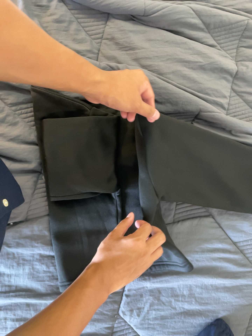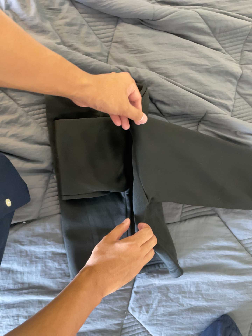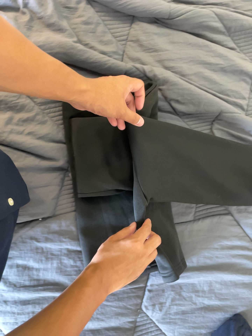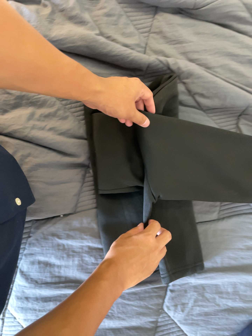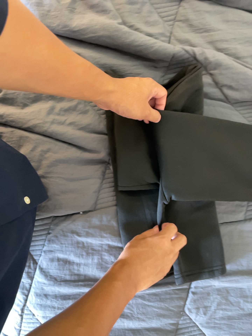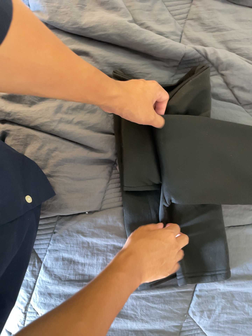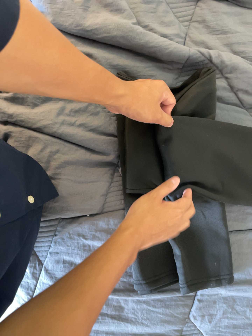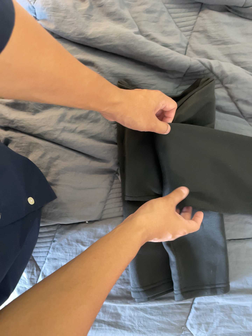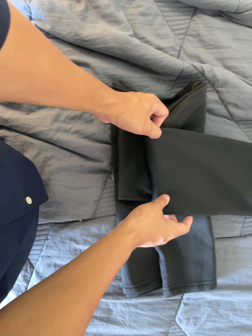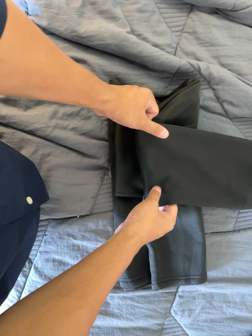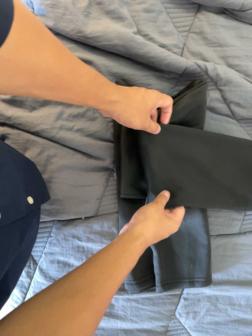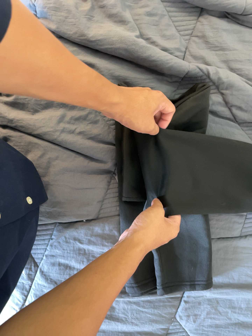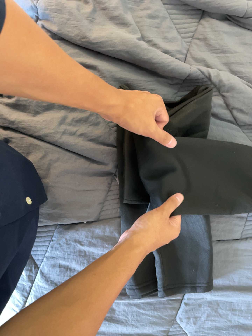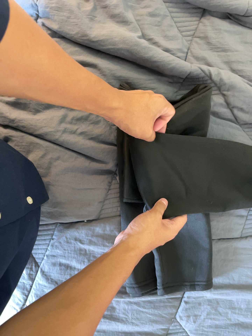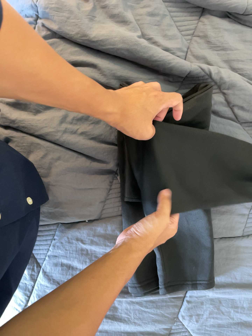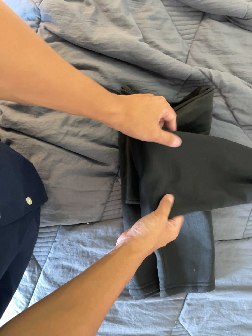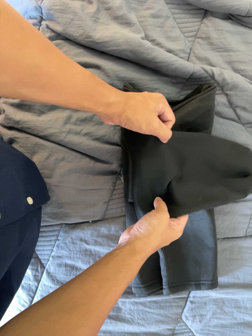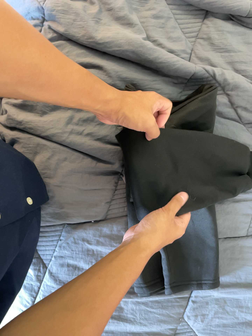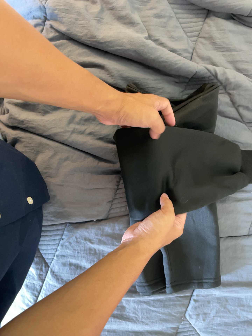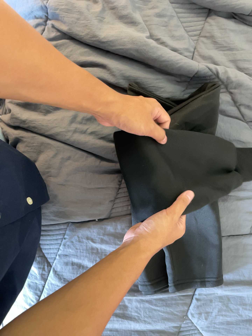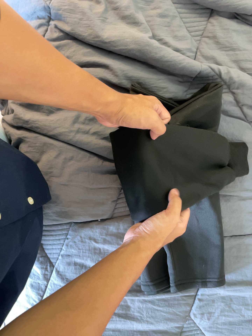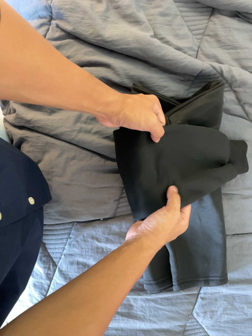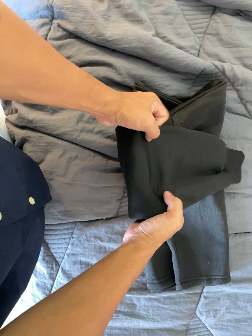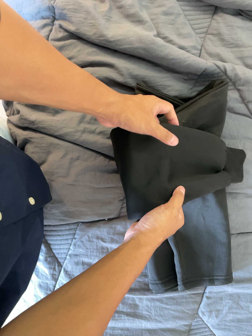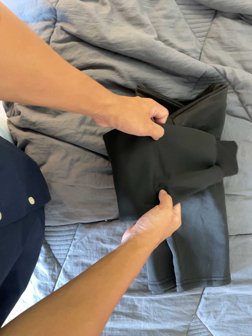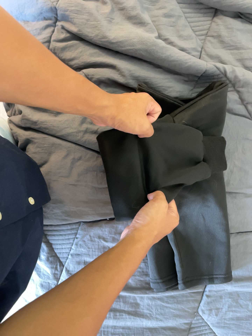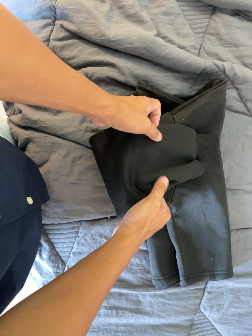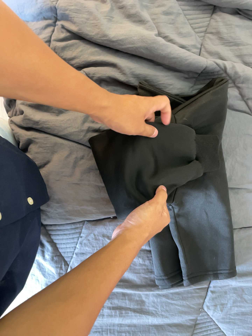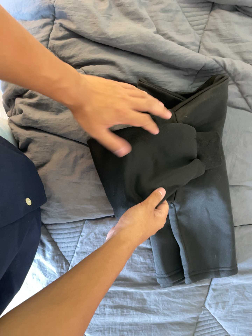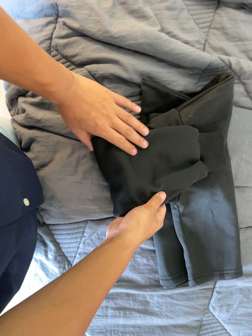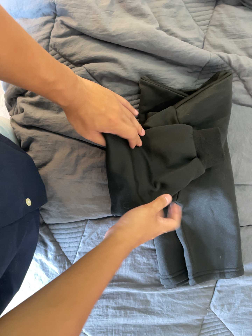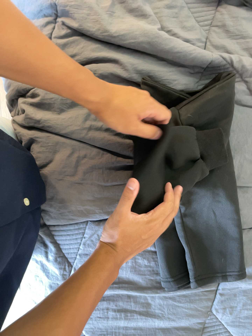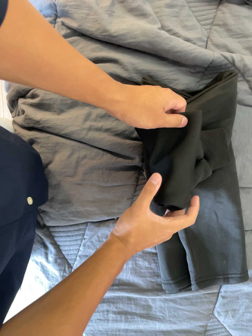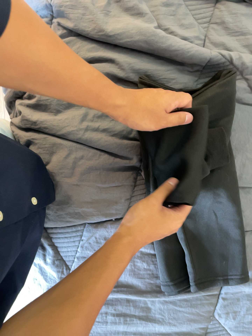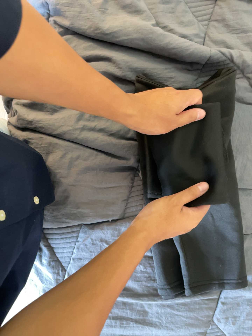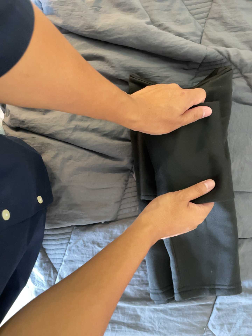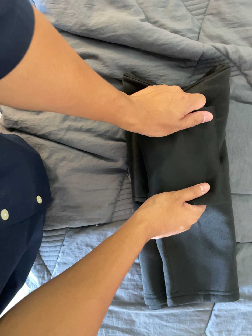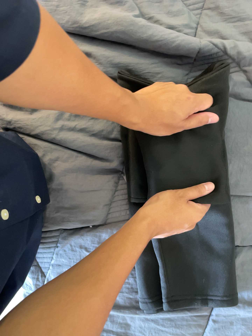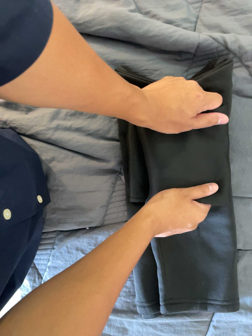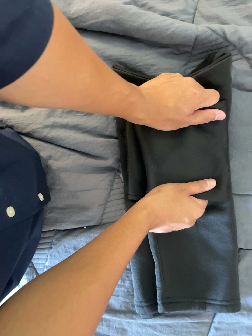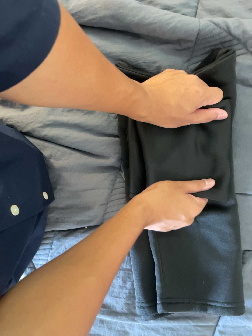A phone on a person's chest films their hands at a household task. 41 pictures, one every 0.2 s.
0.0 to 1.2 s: The camera travels to its left, about 10 cm, so close, fixed things drift to the right.
1.2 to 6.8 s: The camera shifts only a little, or ends up much as it began.
6.8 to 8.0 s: The camera pans to its left by about 10 degrees. It travels to its right and forward, about 16 cm.
The film runs forward here.
